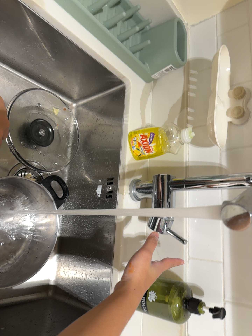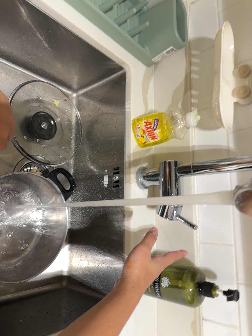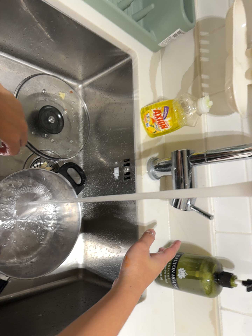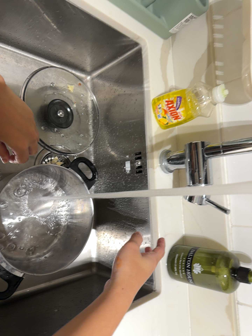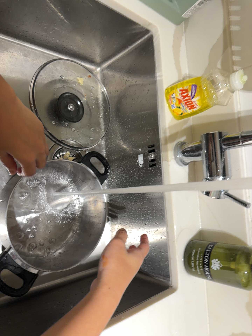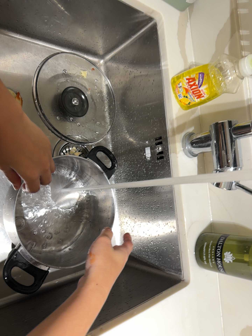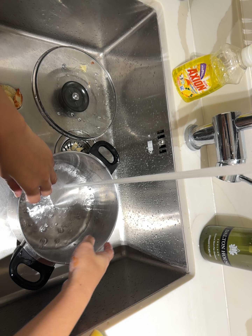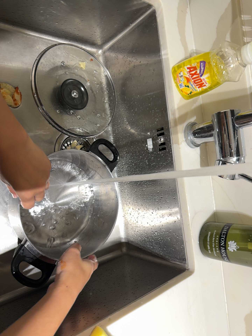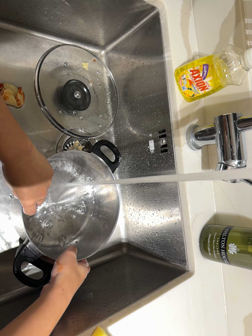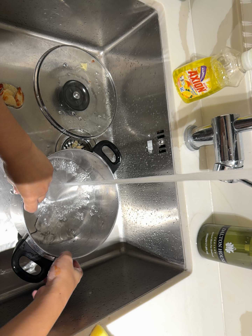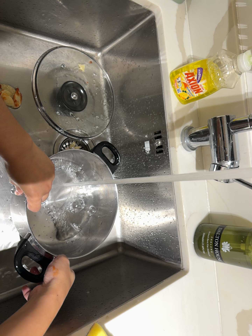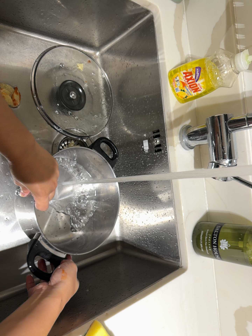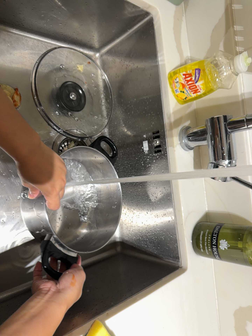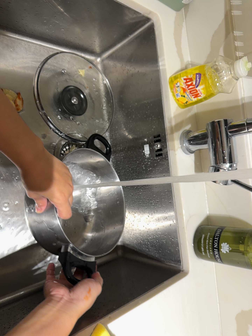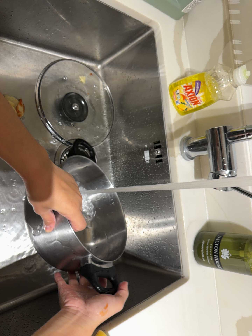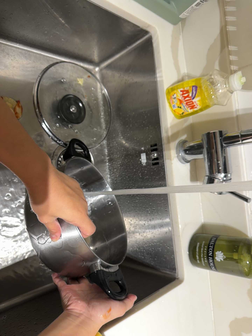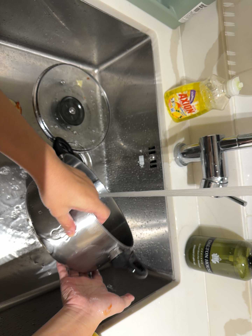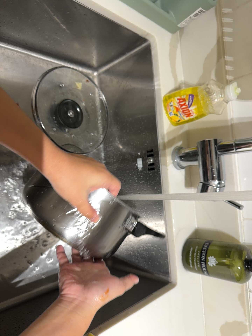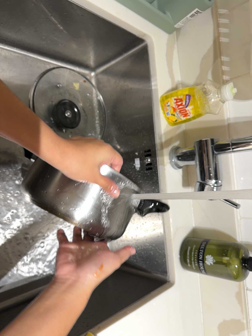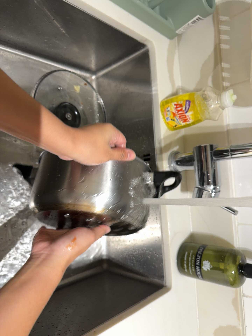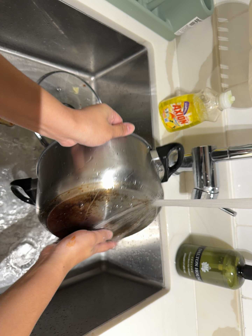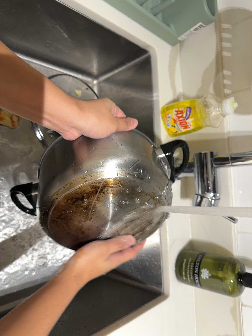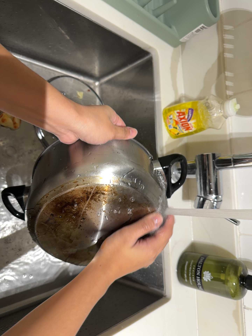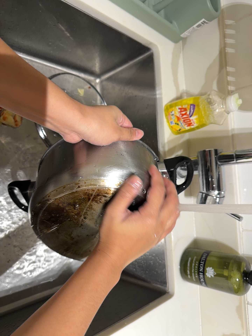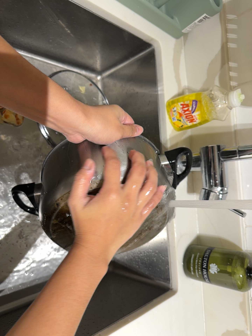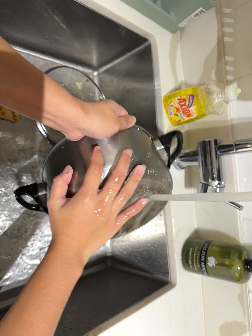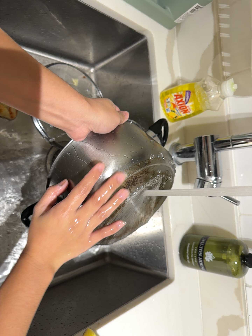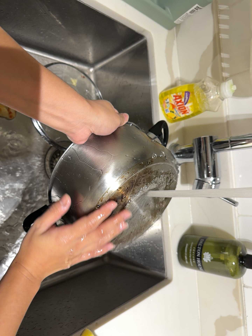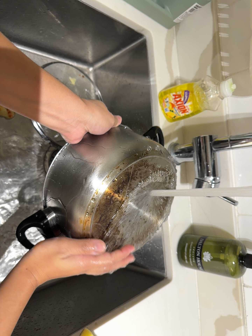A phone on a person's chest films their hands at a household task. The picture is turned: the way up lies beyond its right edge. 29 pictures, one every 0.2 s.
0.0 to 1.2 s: The scene slides to the right, as the camera pans about 10 degrees to its left. It travels forward, about 6 cm, so what stands in front looms larger. Its aim tips toward the bottom of its view by about 15 degrees, and the scene shifts upward. It rolls about its line of sight by about 10 degrees, and the scene rotates counterclockwise.
1.2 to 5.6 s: The camera shifts only a little, or ends up much as it began.
The film runs backward here.
